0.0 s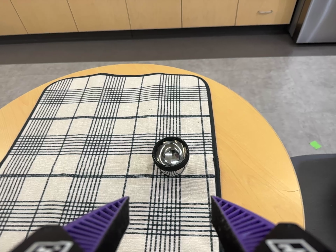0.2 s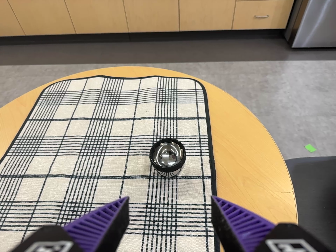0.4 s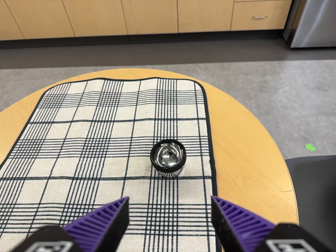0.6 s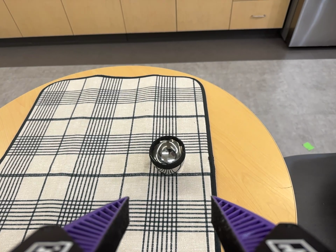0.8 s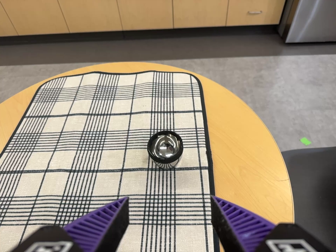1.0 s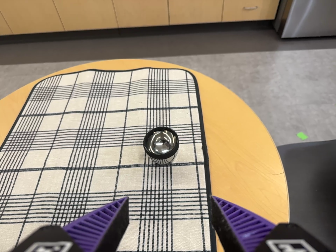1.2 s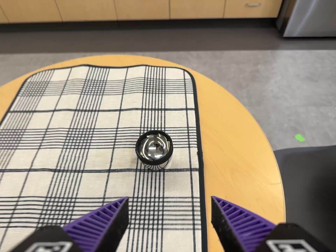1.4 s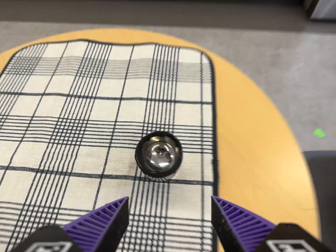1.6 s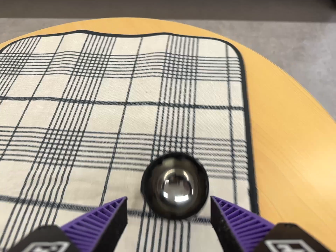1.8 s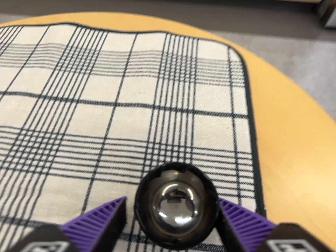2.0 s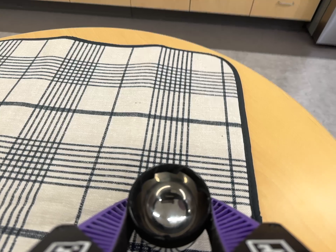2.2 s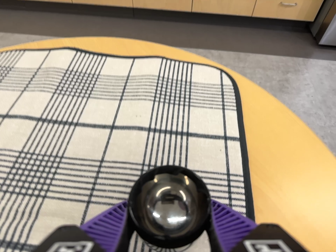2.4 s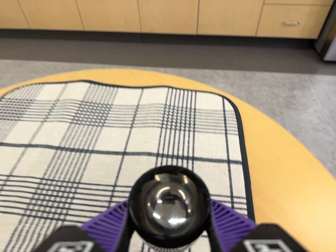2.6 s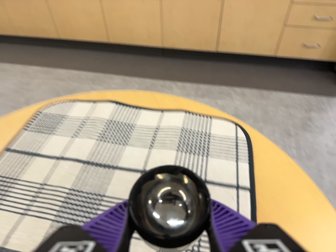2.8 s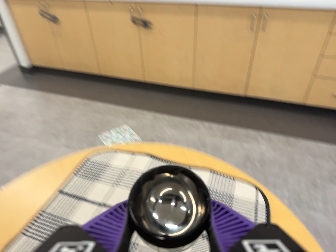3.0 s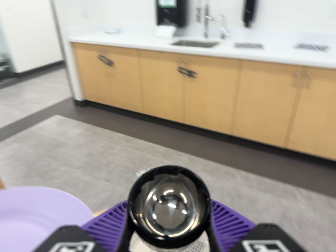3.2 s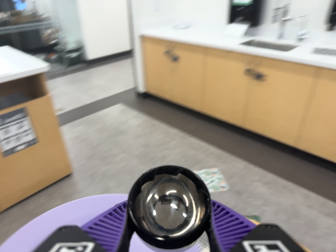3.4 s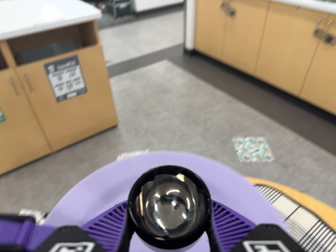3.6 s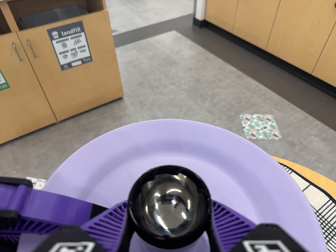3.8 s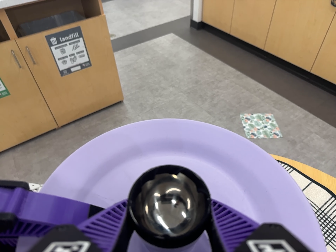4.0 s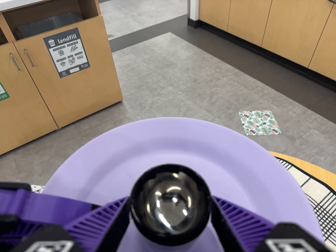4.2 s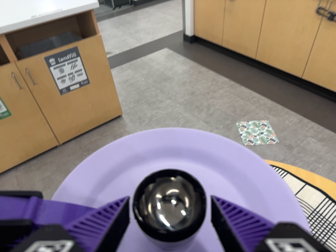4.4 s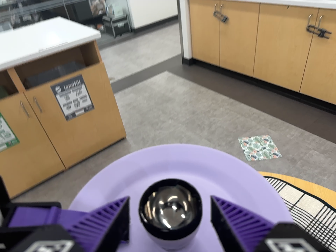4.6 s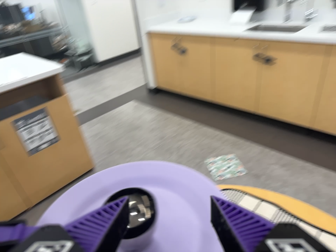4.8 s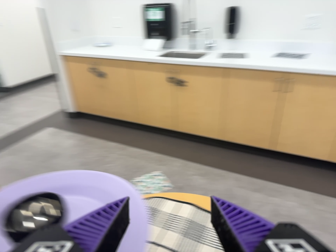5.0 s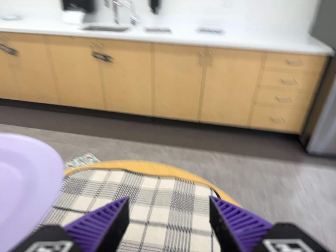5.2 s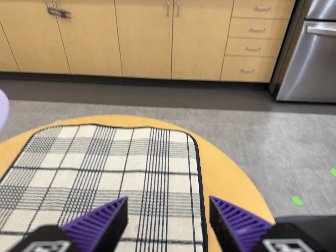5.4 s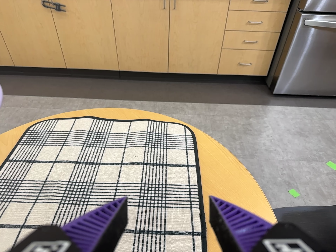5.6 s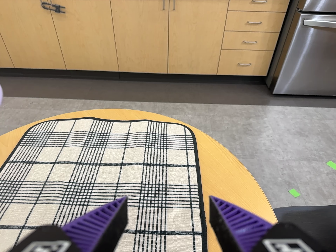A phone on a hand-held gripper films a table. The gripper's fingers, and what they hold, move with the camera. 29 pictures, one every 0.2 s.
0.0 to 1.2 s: The camera shifts only a little, or ends up much as it began.
1.2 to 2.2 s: The camera travels forward, about 26 cm, so what stands in front looms larger.
2.2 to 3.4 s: The camera pans to its left by about 40 degrees. It travels toward the top of its view, backward and to its left, about 36 cm, so close, fixed things drift downward. Its aim tips toward the top of its view by about 10 degrees, and the scene shifts downward. It rolls about its line of sight by about 25 degrees, and the scene rotates clockwise.
3.4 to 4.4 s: The camera shifts only a little, or ends up much as it began.
4.4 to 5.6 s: The scene slides to the left, as the camera pans about 45 degrees to its right. It travels toward the bottom of its view and to its right, about 20 cm, so close, fixed things drift upward. It rolls about its line of sight by about 20 degrees, and the scene rotates counterclockwise.
The film runs backward here.
